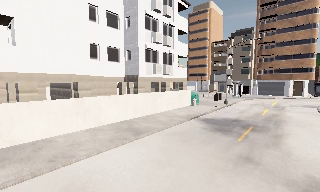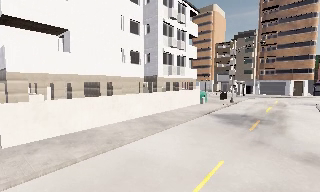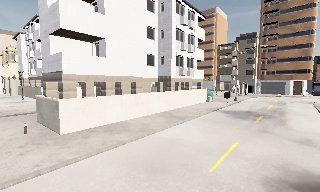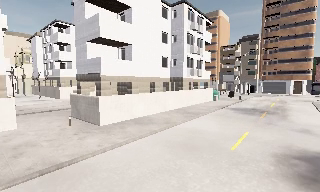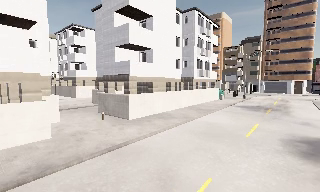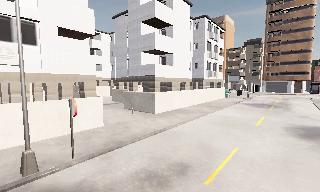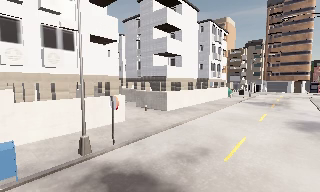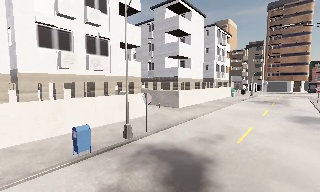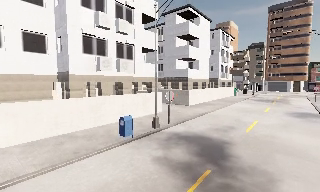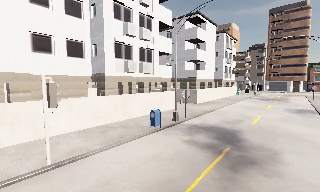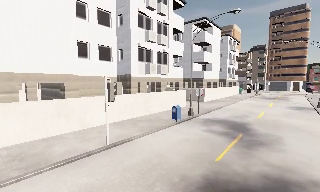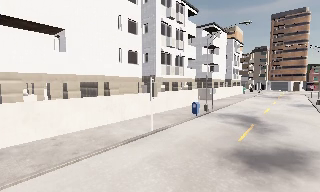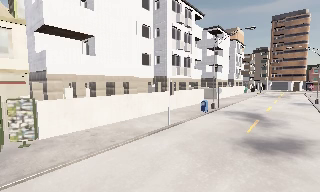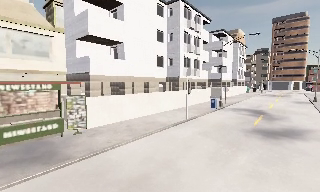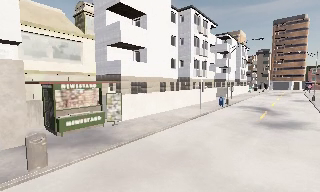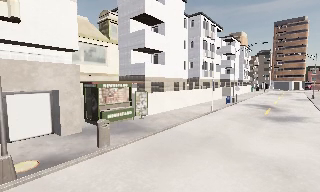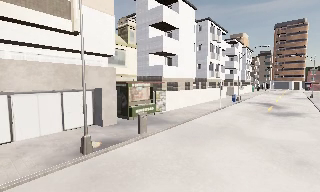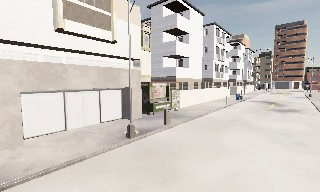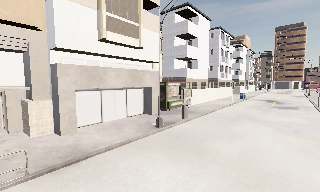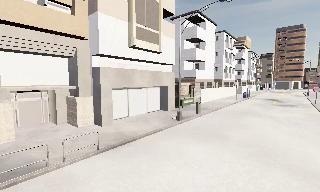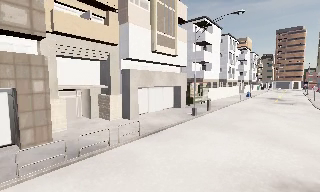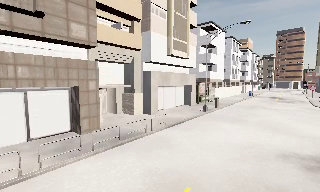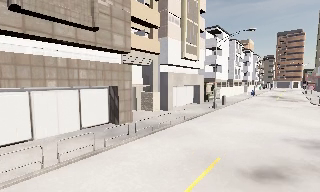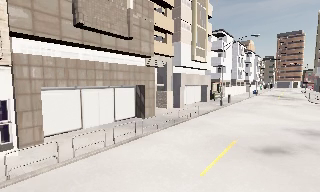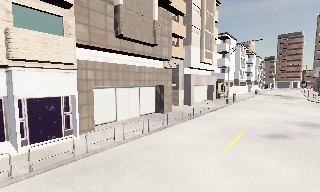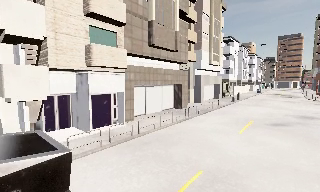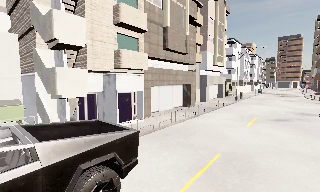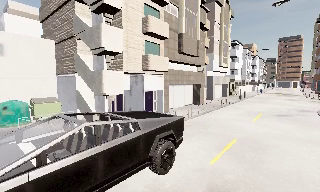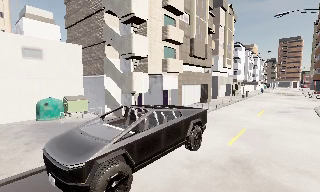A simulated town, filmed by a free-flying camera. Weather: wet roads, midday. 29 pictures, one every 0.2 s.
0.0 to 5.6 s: The camera travels backward and to its left, about 65 m, so what stands in front gets smaller.
The film runs backward here.
